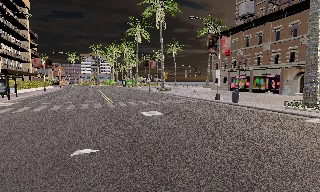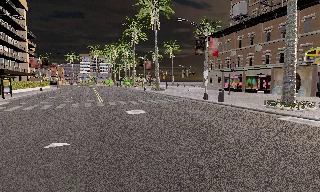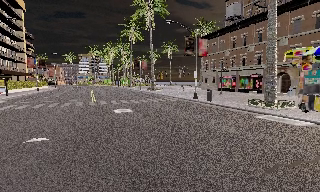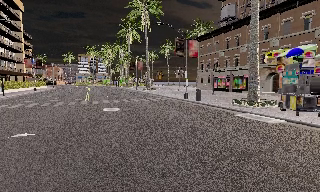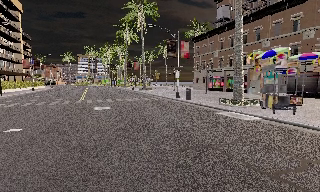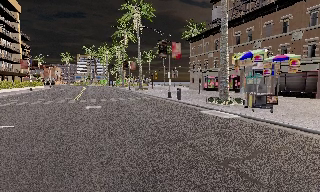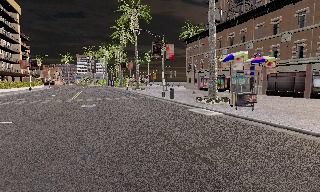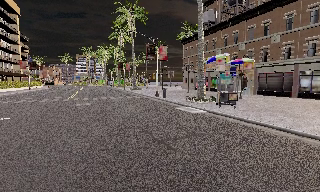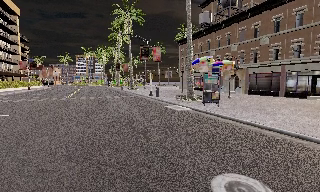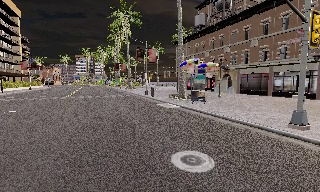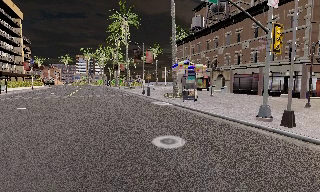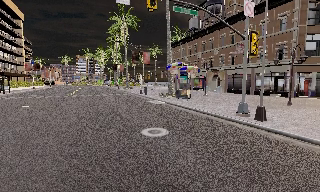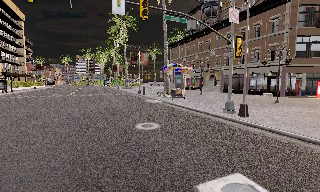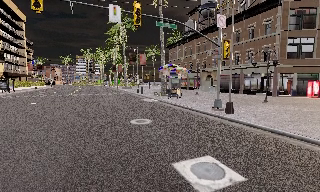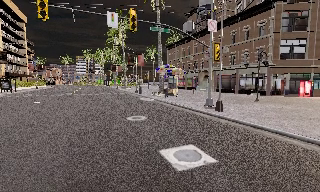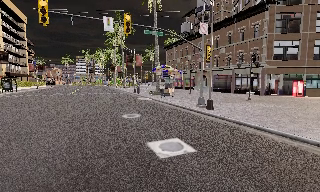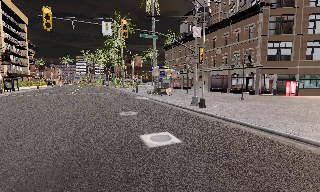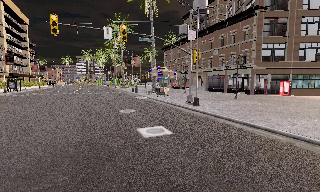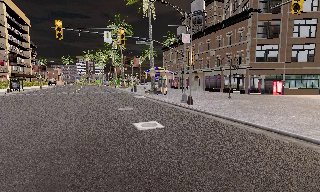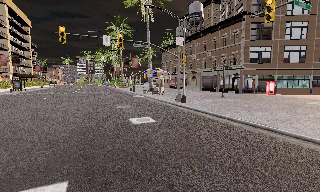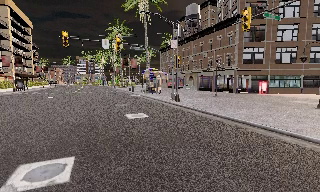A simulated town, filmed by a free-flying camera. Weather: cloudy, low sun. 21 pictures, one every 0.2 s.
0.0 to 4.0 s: The camera travels backward and to its right, about 20 m, so what stands in front gets smaller.
The film runs backward here.
